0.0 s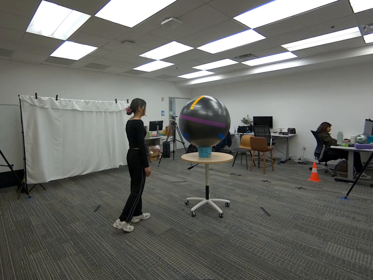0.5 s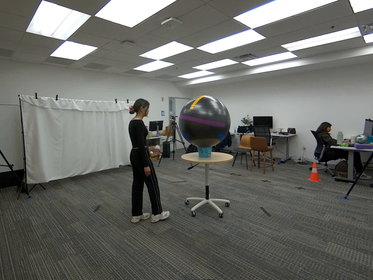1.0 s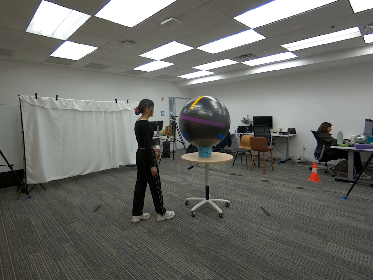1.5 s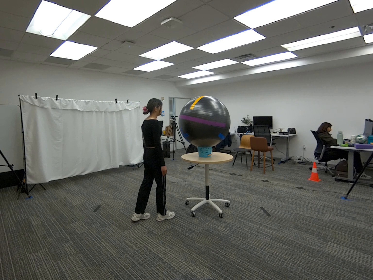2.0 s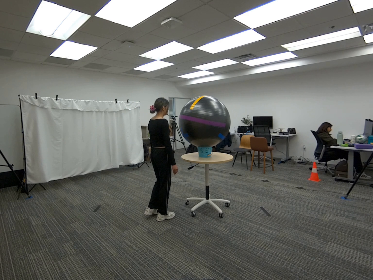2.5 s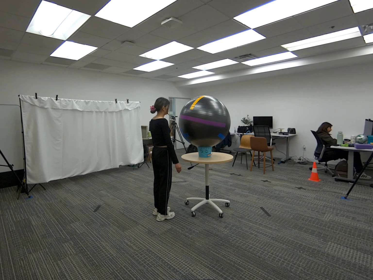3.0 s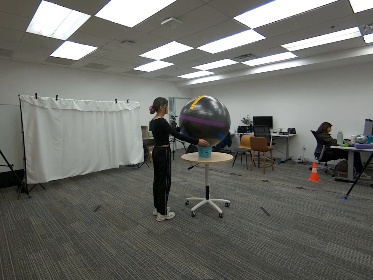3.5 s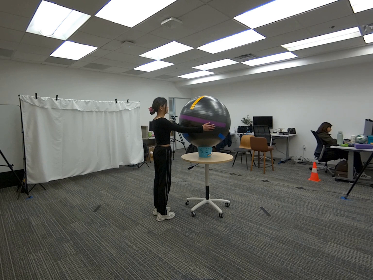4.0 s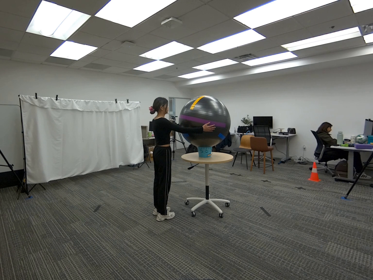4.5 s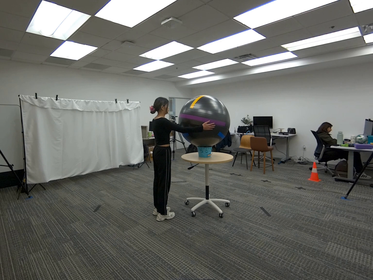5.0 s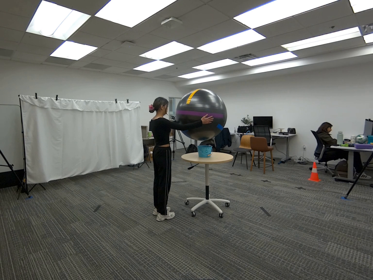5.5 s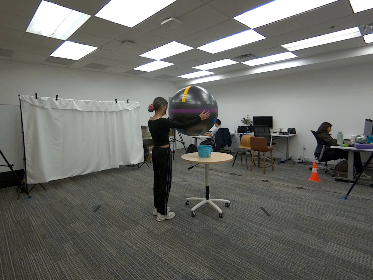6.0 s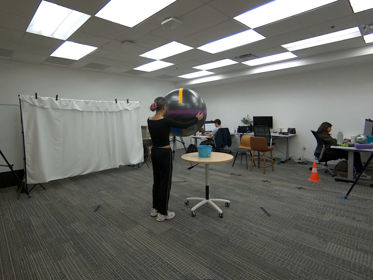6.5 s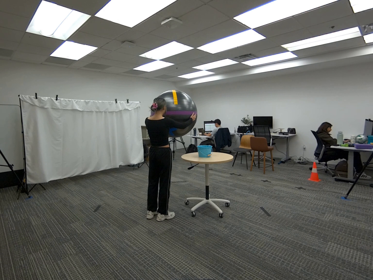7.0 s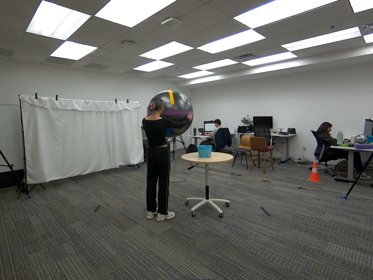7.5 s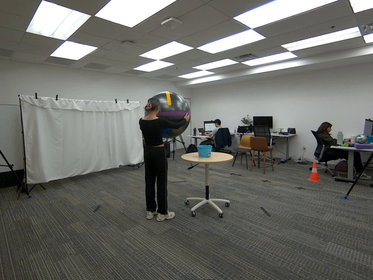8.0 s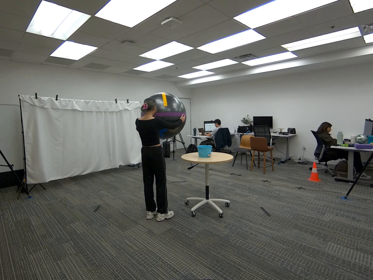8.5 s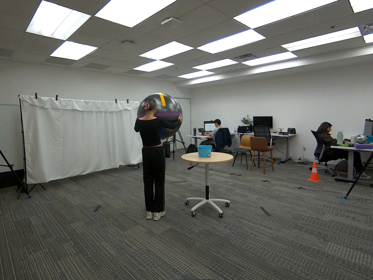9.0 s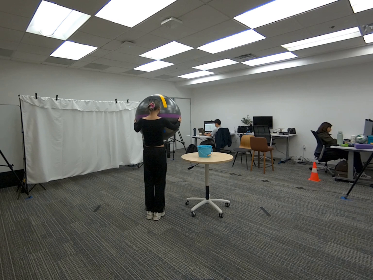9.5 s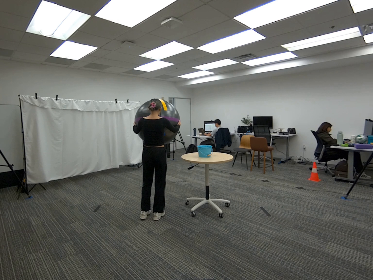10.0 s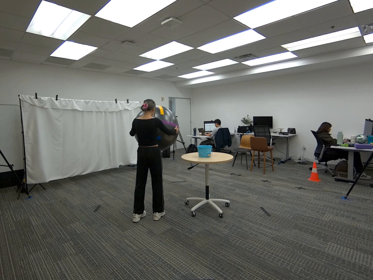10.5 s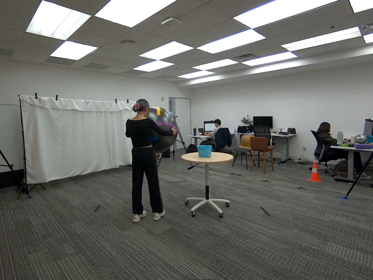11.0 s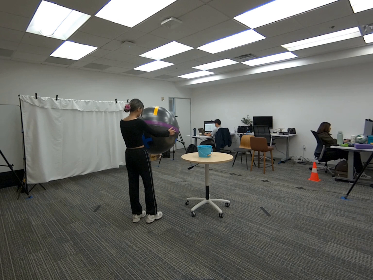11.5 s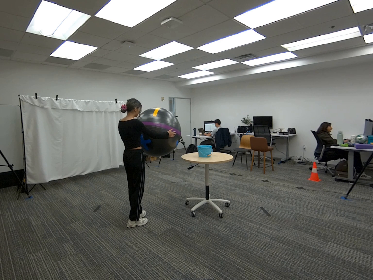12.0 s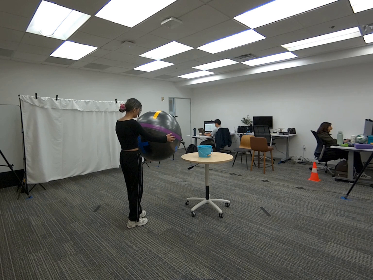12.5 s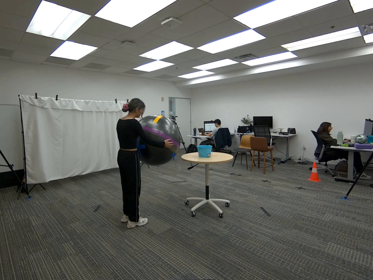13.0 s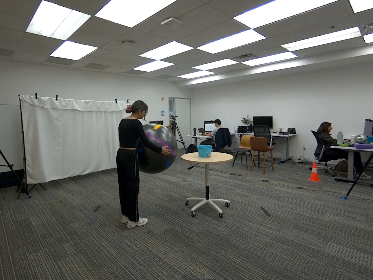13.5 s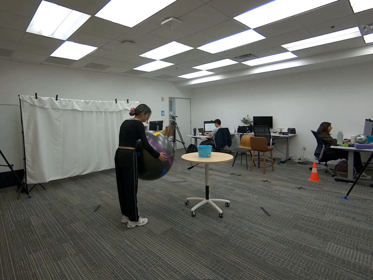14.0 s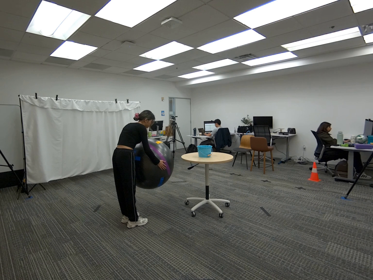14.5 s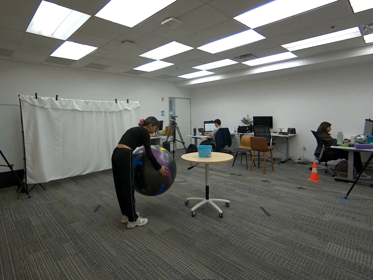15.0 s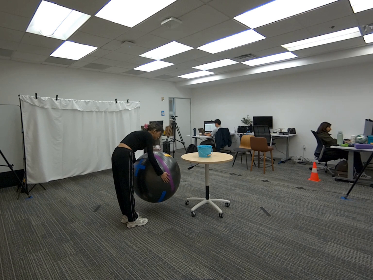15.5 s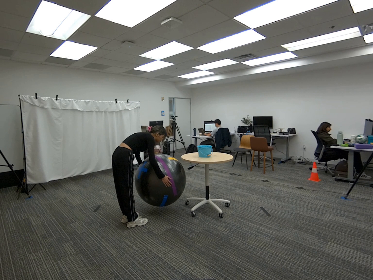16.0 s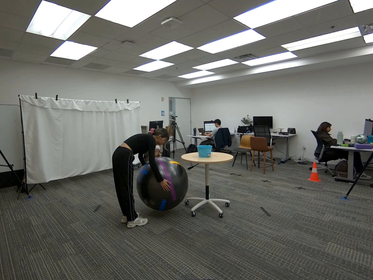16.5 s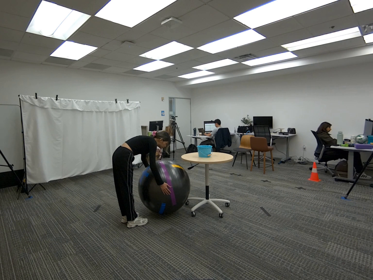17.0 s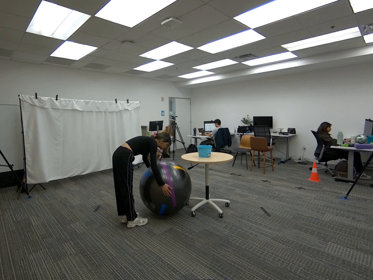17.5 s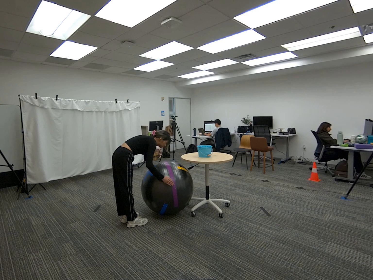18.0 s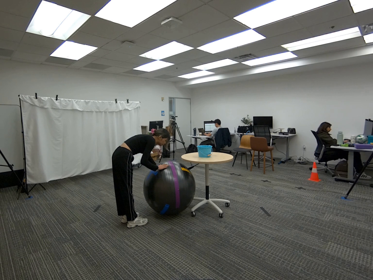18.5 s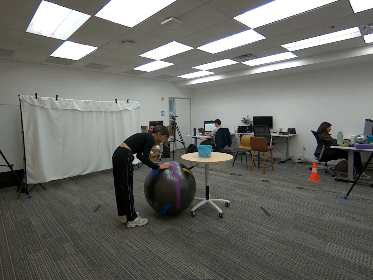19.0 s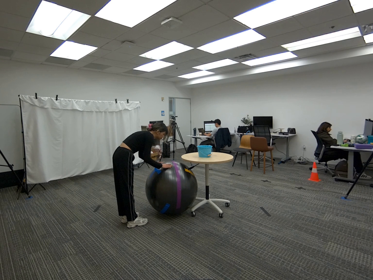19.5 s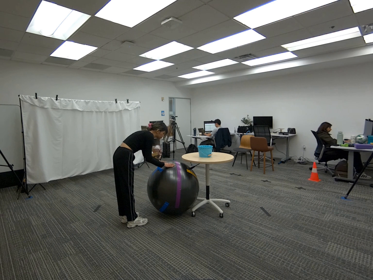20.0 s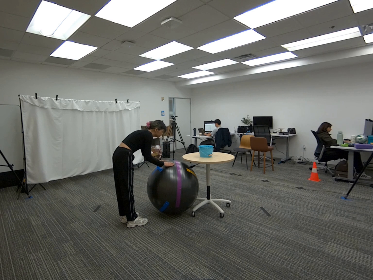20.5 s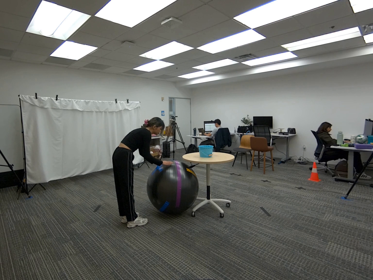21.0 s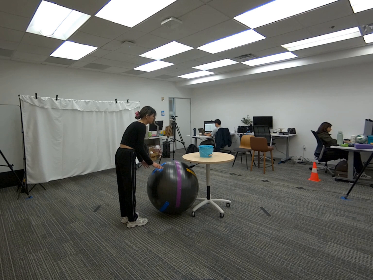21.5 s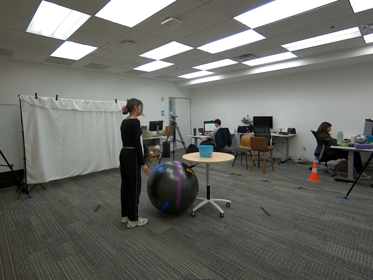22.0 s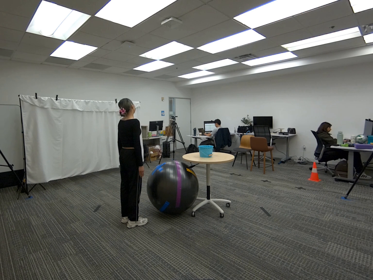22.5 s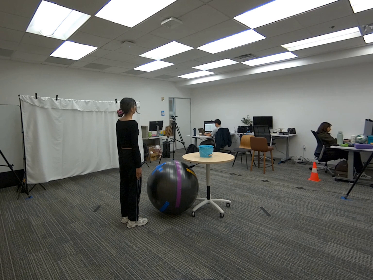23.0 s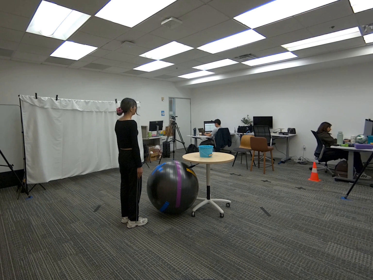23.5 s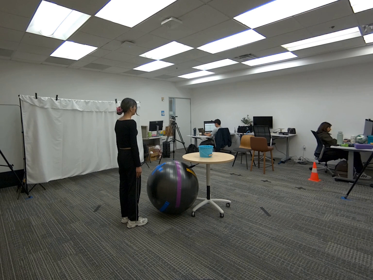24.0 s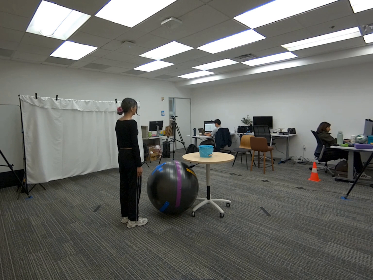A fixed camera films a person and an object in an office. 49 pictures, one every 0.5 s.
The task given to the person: Walk over to the yoga ball on the round table sitting on the blue basket and place on the ground.
